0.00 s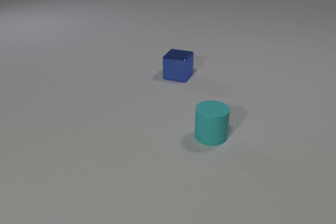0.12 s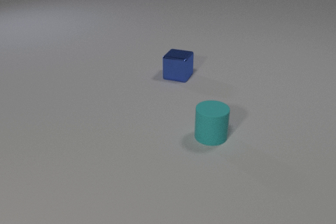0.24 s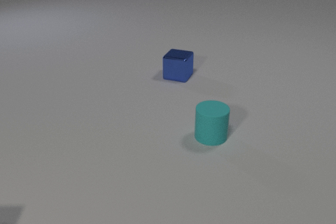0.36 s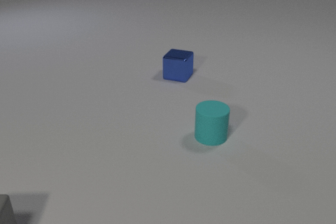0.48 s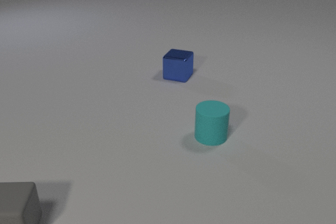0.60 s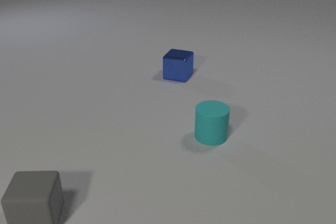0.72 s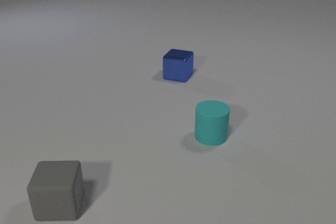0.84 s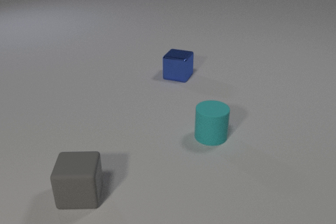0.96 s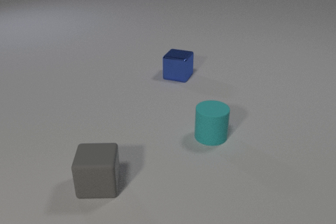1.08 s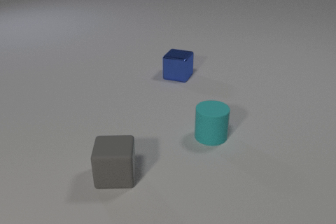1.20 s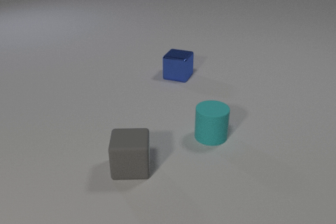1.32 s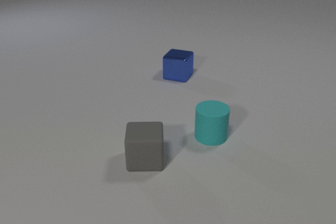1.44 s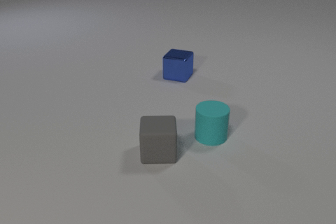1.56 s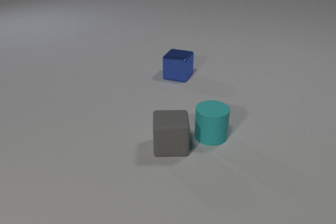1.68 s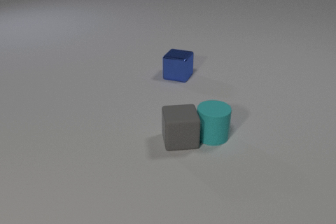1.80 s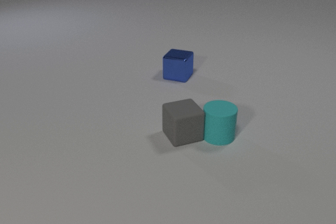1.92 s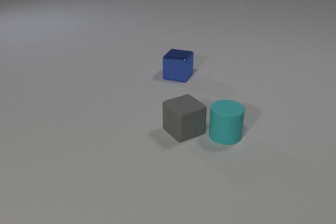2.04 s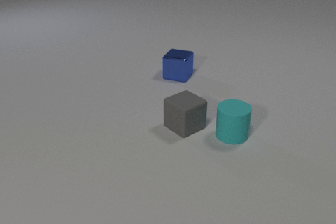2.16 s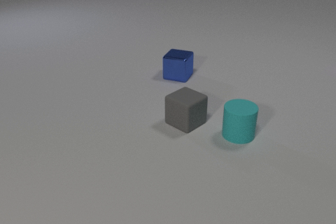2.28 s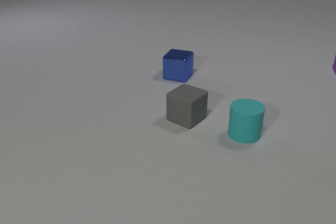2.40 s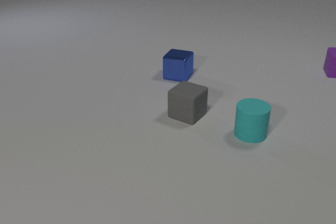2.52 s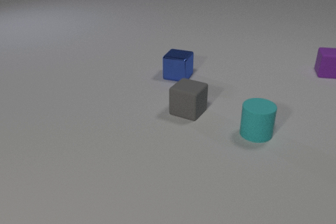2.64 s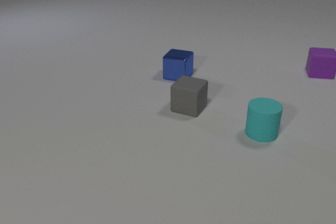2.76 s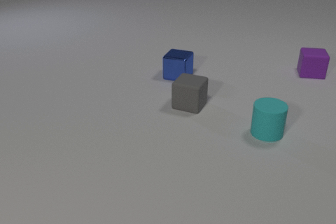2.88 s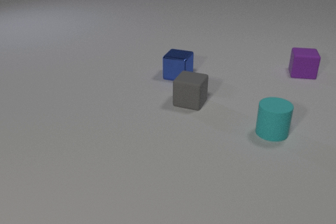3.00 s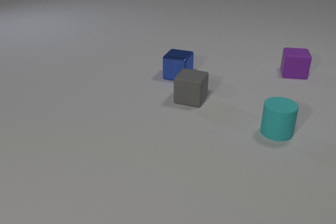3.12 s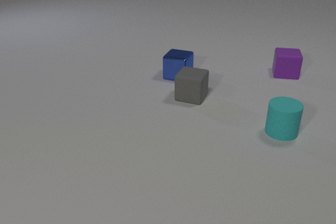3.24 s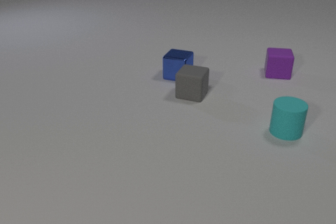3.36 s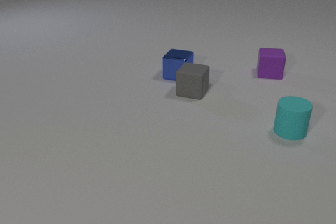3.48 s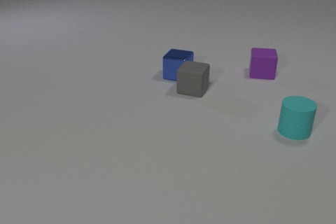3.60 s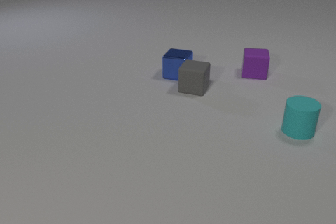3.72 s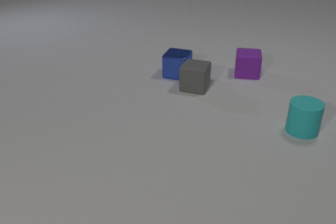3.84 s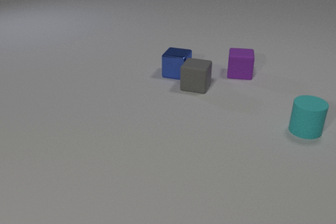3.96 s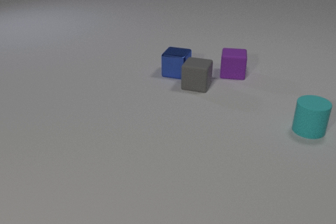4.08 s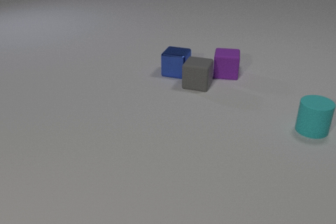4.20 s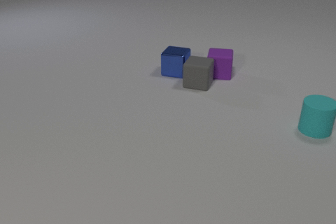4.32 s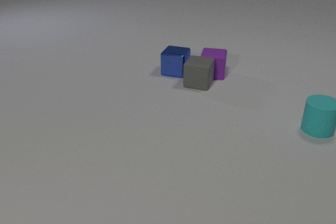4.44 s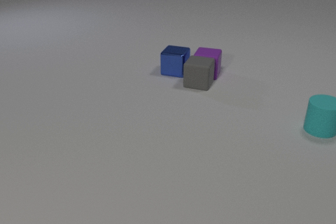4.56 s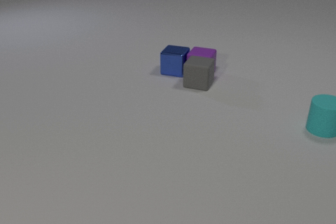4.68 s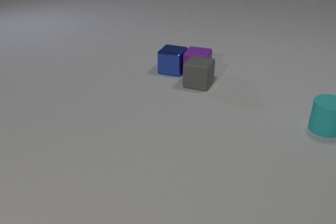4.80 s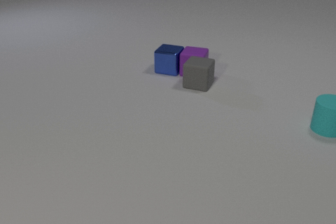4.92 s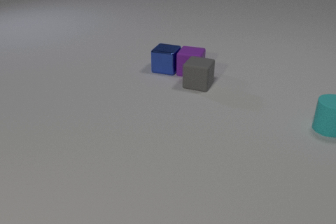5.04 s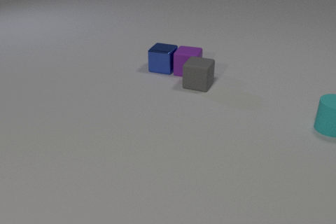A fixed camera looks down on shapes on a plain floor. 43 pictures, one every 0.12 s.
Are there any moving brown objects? no.
What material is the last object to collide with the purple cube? metal.
What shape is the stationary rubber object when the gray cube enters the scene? cylinder.
0.00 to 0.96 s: The gray rubber cube comes in at the left edge, slides to the right and away from the camera.
0.96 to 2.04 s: The gray rubber cube slides away from the camera and to the right, spins counterclockwise seen from above by about 30 degrees, its near face sliding to the right. The cyan rubber cylinder slides to the right. The gray rubber cube and the cyan rubber cylinder collide.
2.04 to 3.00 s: The gray rubber cube slides away from the camera, spins so that its near face slides to the right, counterclockwise seen from above. The cyan rubber cylinder slides to the right. The purple rubber cube comes in at the right edge, slides to the left and toward the camera.
3.00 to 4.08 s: The gray rubber cube slides away from the camera. The cyan rubber cylinder slides to the right and away from the camera. The purple rubber cube slides to the left. The blue metal cube slides away from the camera. The gray rubber cube and the blue metal cube collide.
4.08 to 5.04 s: The cyan rubber cylinder slides to the right and away from the camera. The purple rubber cube slides to the left. The blue metal cube slides to the left and away from the camera. The gray rubber cube and the purple rubber cube collide. The purple rubber cube and the blue metal cube collide.
